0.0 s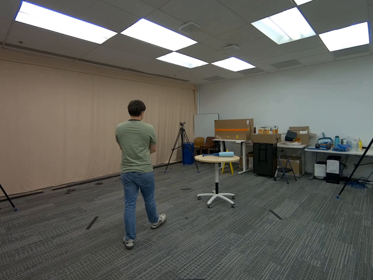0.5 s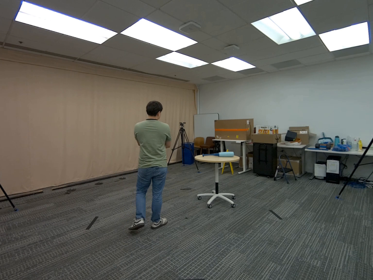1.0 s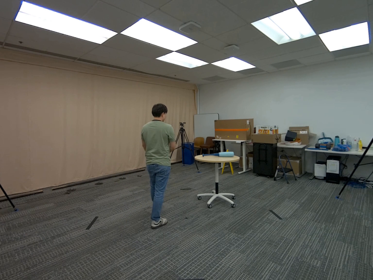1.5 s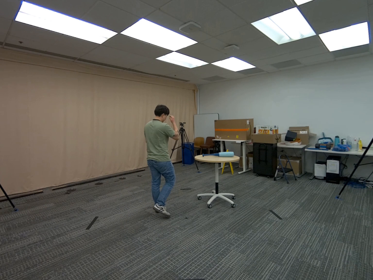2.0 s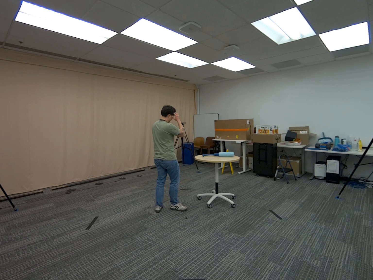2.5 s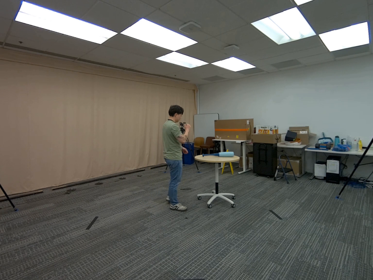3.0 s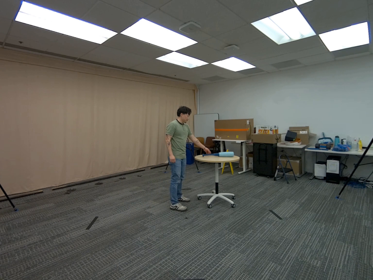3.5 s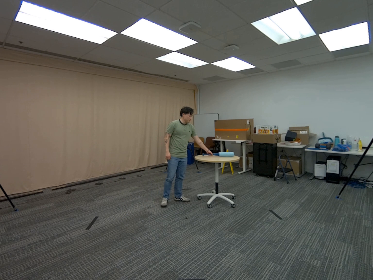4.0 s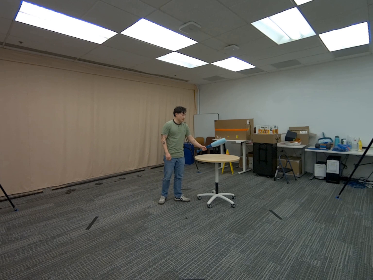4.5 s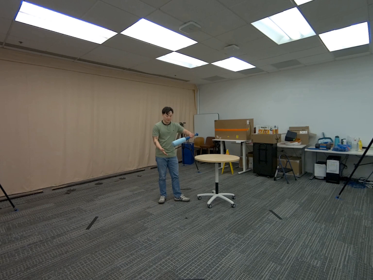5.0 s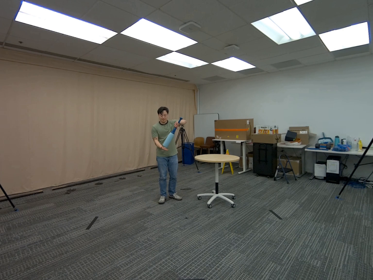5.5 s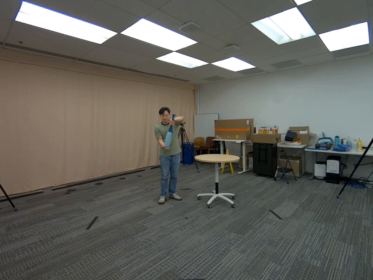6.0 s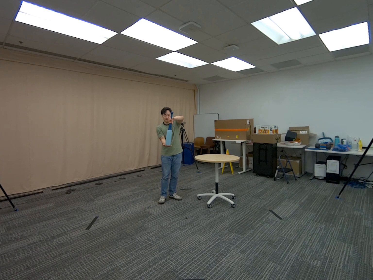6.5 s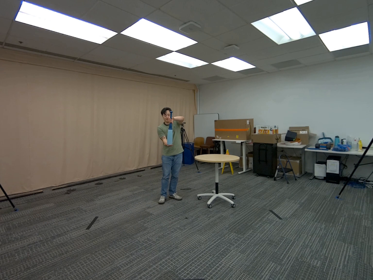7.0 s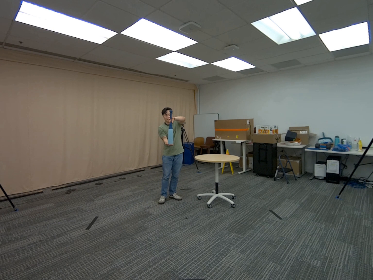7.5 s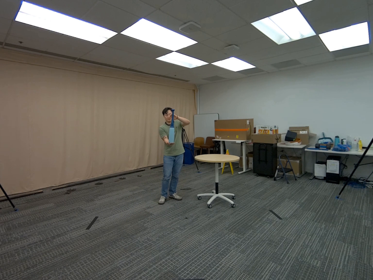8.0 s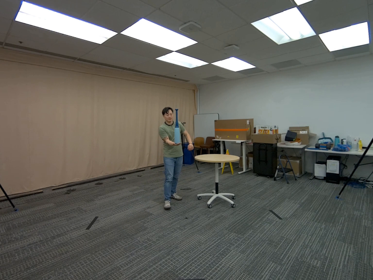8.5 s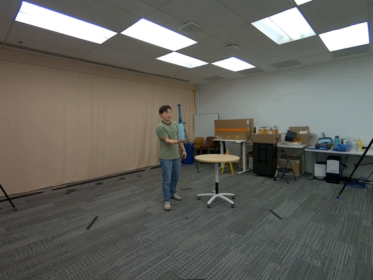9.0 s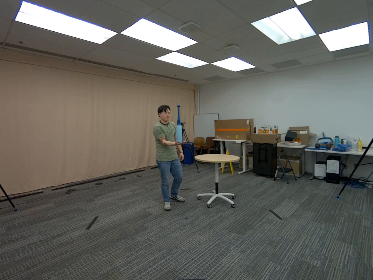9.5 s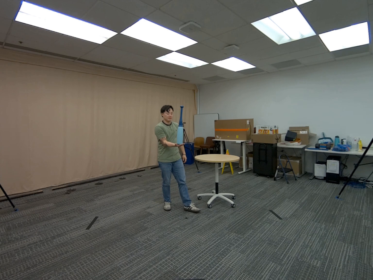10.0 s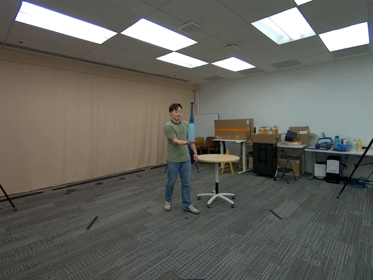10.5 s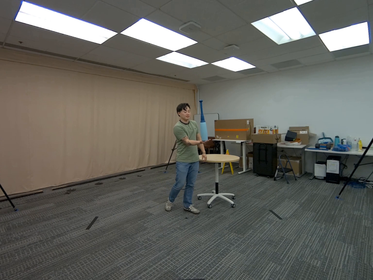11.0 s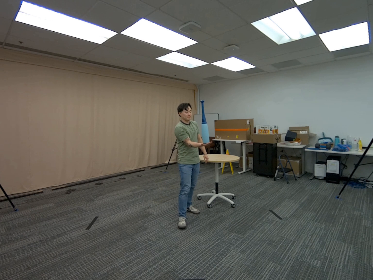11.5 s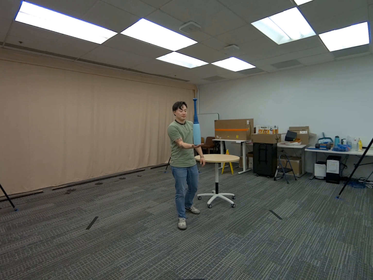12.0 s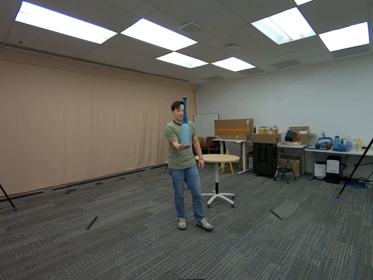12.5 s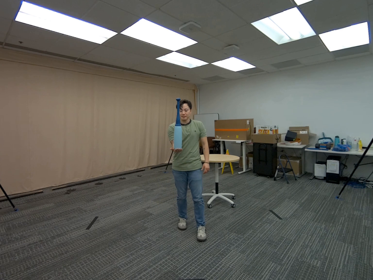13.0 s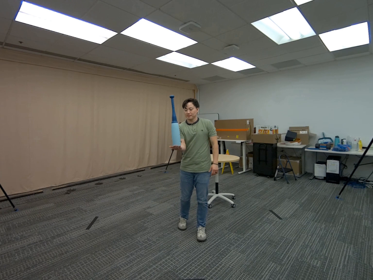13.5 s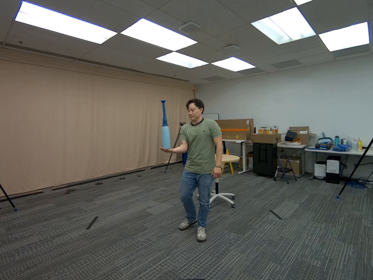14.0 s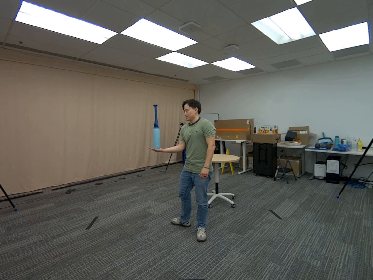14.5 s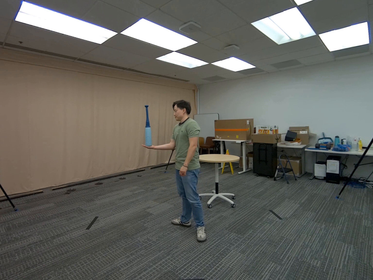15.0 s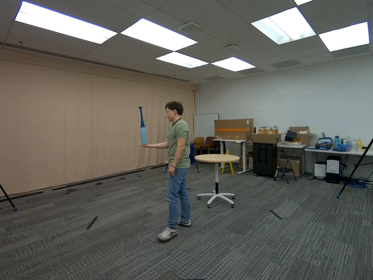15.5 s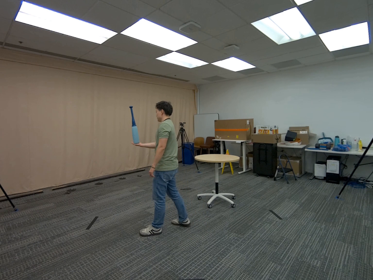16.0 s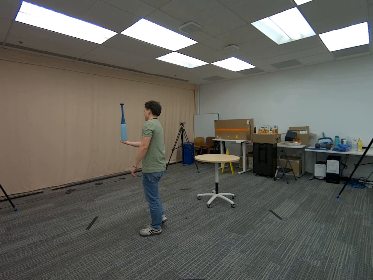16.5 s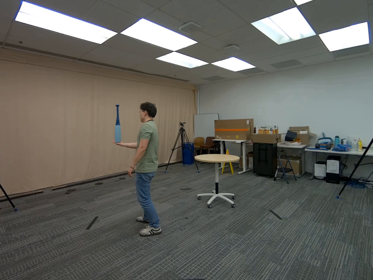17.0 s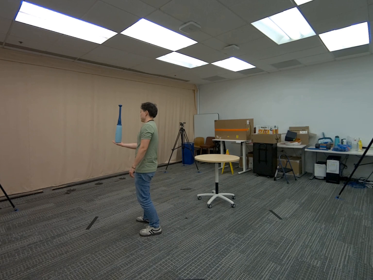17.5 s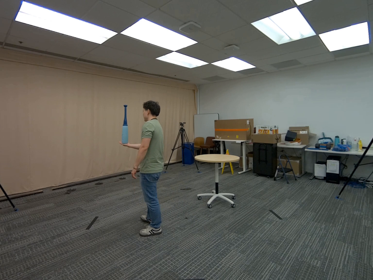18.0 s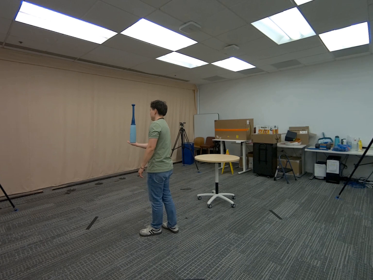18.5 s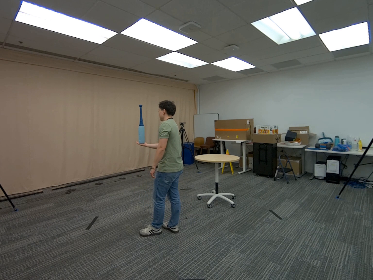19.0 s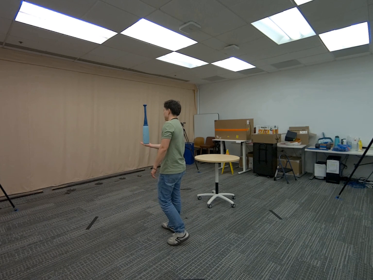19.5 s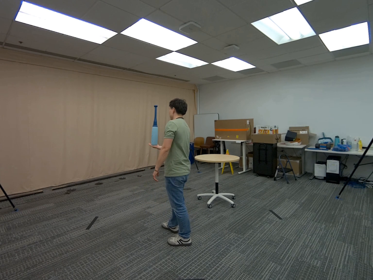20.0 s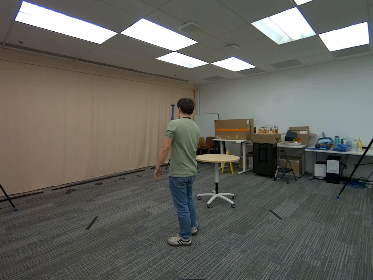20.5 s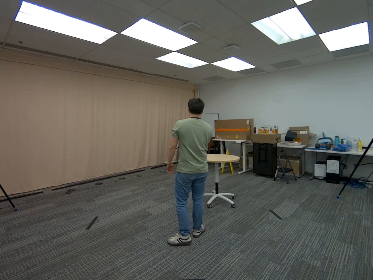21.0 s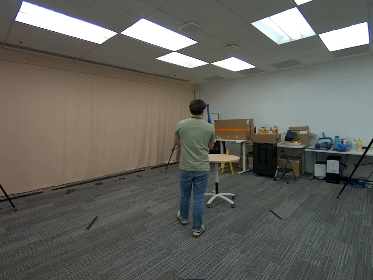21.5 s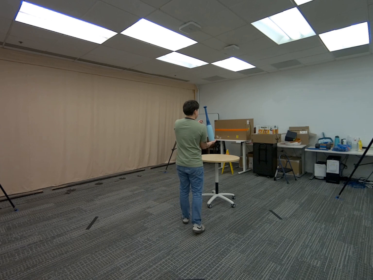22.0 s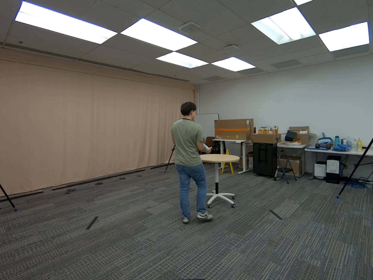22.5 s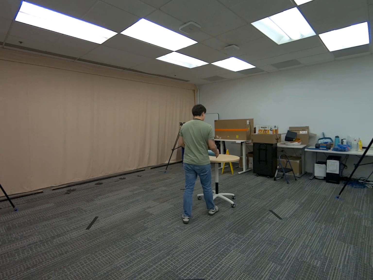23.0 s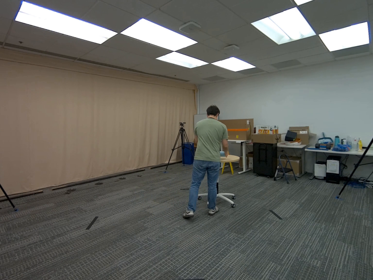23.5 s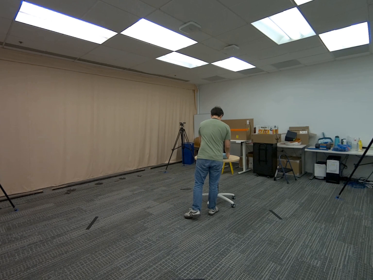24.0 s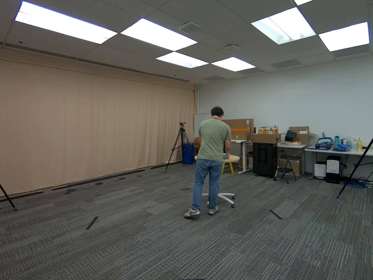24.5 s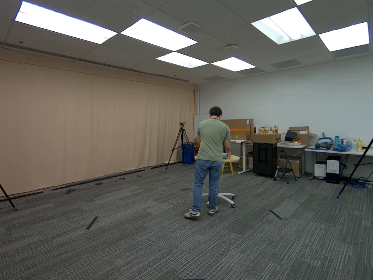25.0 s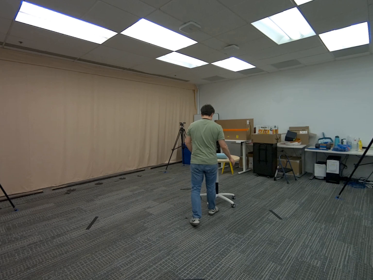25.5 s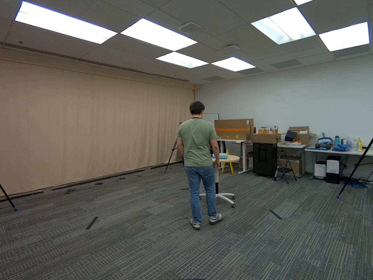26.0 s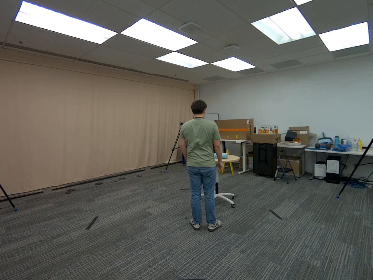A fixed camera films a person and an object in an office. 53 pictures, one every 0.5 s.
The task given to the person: Walk over to the baseball bat on the round table and pick up the base ballusing one hand and proceed to balance the bat on your palm. Place the bat down on the round table when complete.
